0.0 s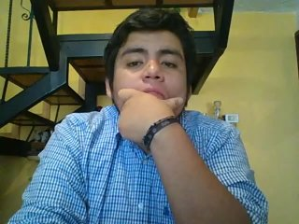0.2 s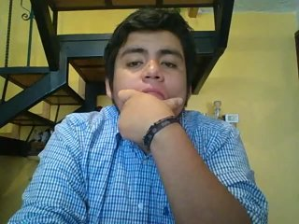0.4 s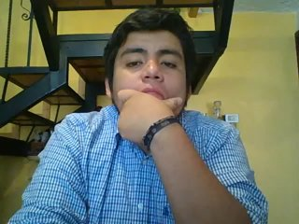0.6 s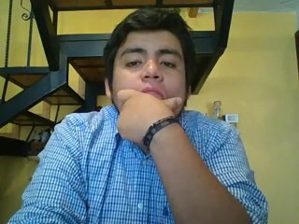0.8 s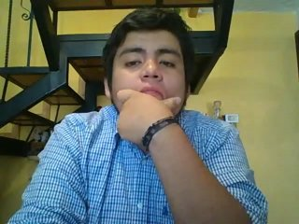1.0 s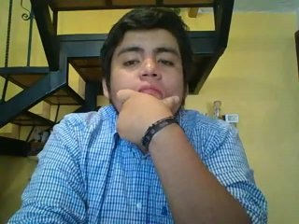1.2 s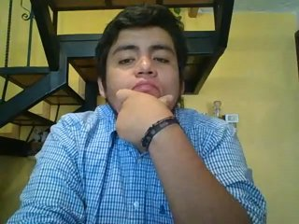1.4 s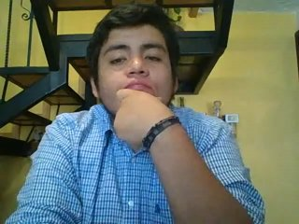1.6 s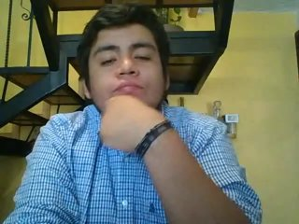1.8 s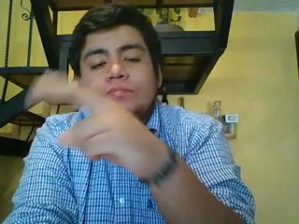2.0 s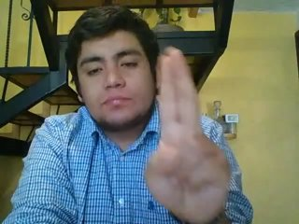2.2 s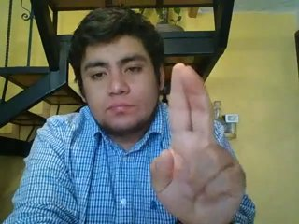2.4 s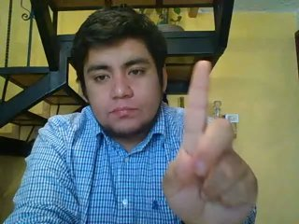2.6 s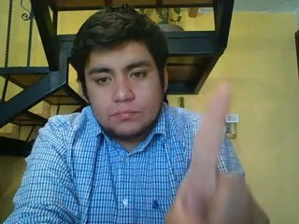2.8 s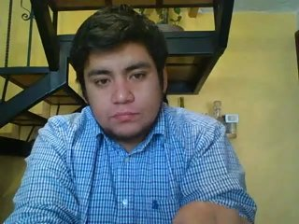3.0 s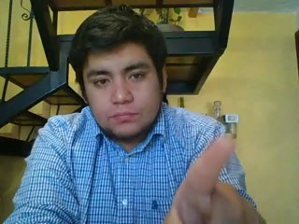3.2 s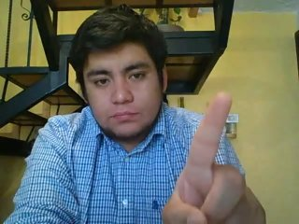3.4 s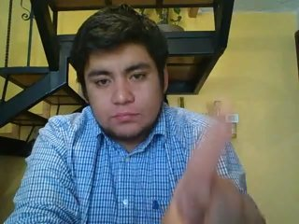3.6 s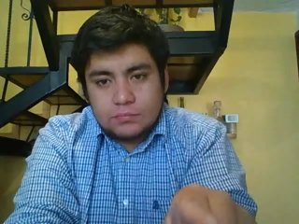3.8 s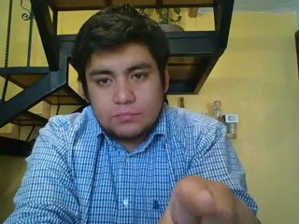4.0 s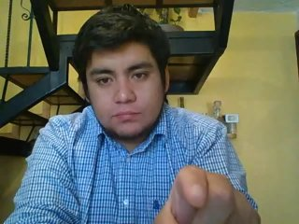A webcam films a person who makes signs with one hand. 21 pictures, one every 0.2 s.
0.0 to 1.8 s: Non-gesture.
1.9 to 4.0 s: Double click with one finger.
